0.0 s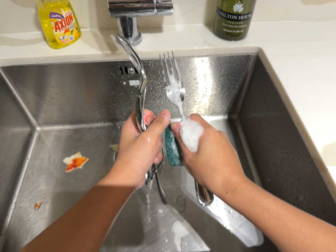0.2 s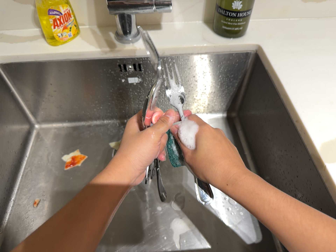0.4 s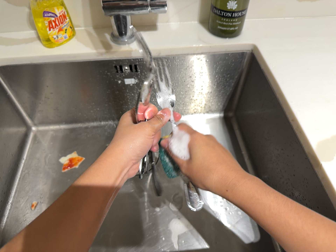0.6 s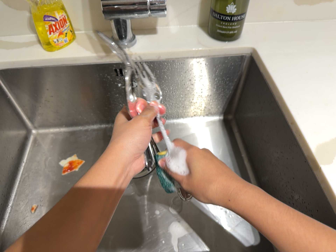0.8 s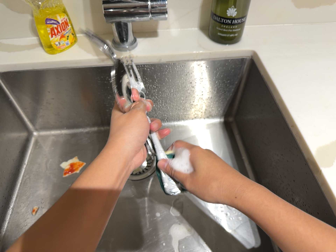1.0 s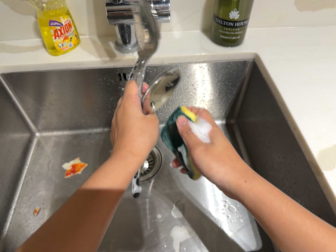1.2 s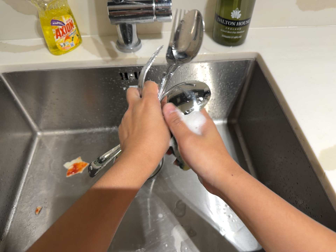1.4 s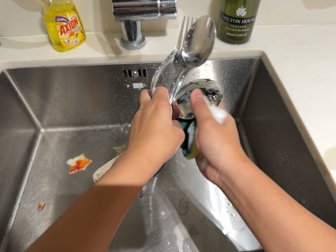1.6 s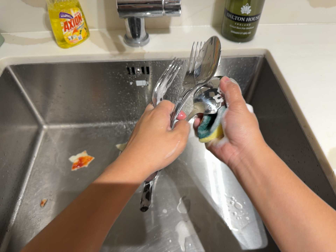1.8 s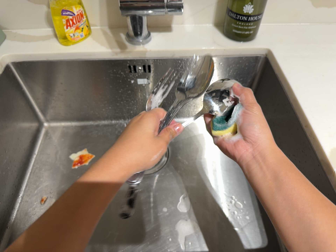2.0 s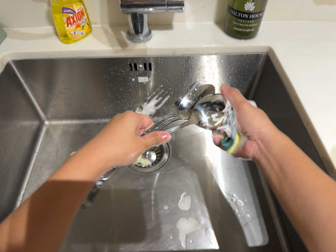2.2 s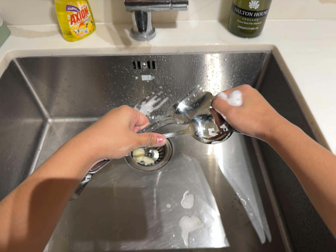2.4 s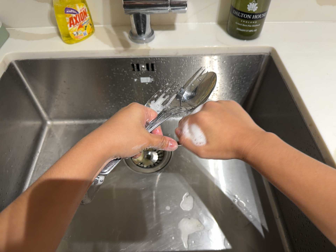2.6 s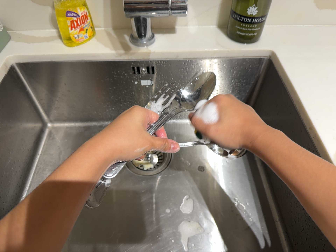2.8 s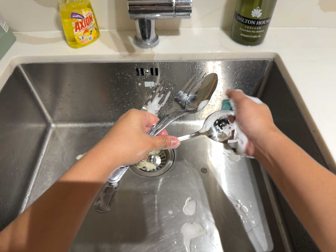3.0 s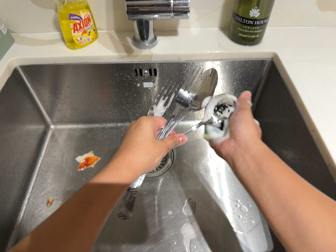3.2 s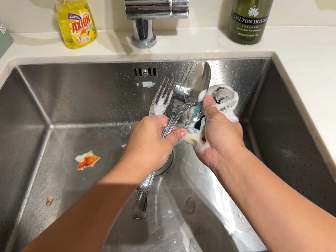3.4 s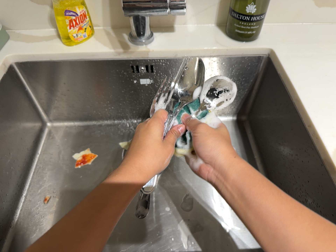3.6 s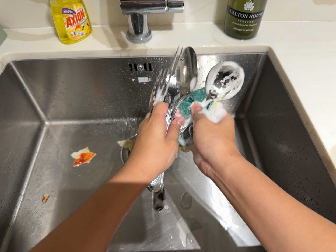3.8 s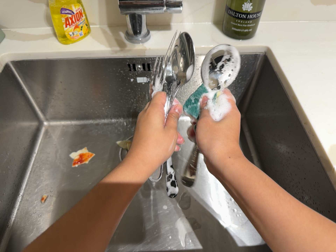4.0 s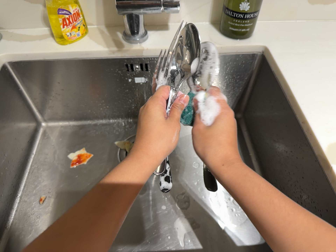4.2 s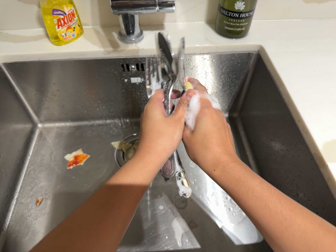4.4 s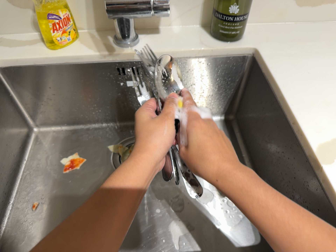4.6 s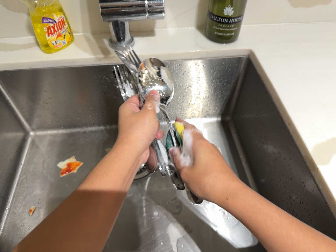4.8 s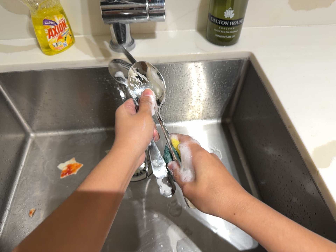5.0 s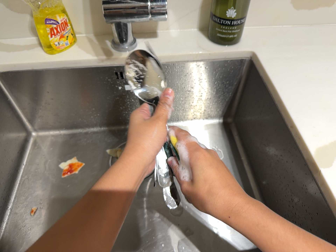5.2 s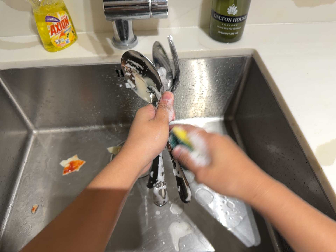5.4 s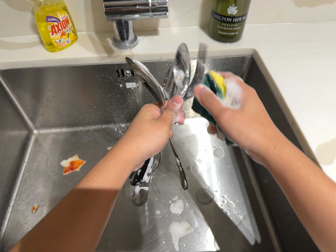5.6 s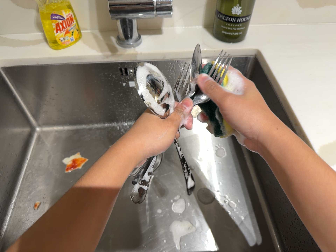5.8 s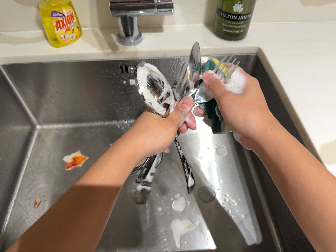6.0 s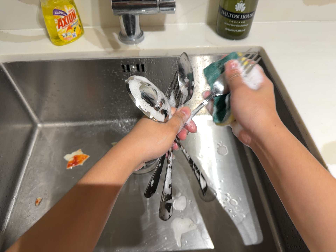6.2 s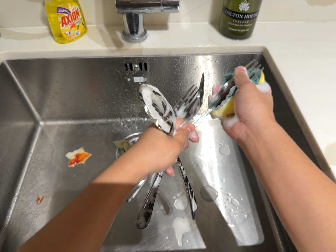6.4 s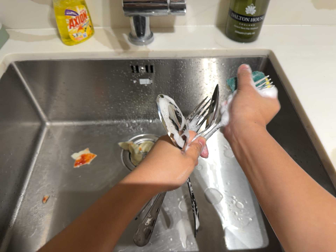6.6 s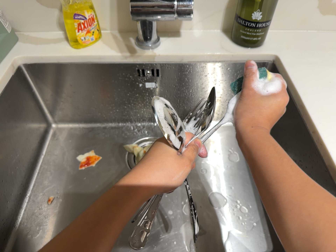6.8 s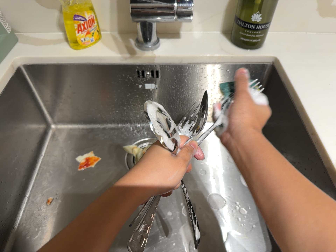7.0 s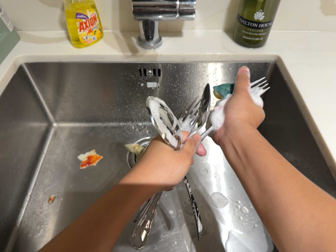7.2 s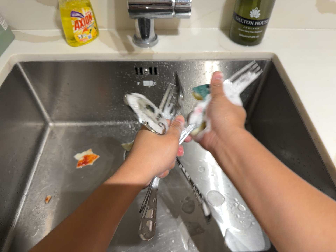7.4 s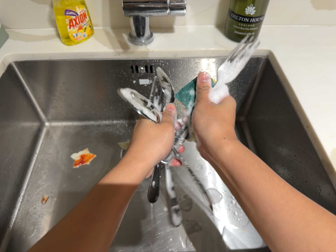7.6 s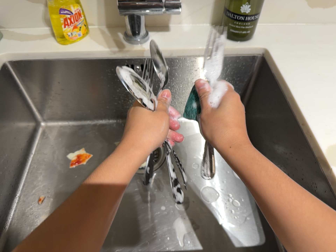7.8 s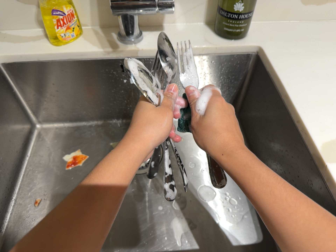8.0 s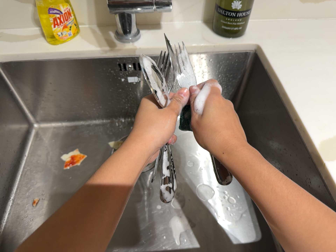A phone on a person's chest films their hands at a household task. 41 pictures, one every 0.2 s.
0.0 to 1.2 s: The camera keeps its place and its aim.
1.2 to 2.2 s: The camera shifts only a little, or ends up much as it began.
2.2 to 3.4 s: The camera keeps its place and its aim.
3.4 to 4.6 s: The camera shifts only a little, or ends up much as it began.
4.6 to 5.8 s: The camera keeps its place and its aim.
5.8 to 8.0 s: The camera shifts only a little, or ends up much as it began.
The film runs forward here.
